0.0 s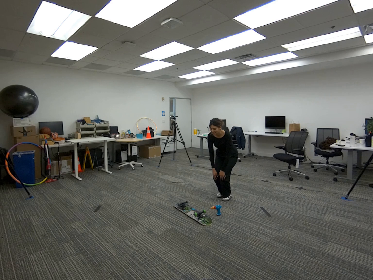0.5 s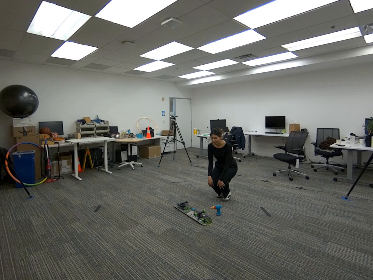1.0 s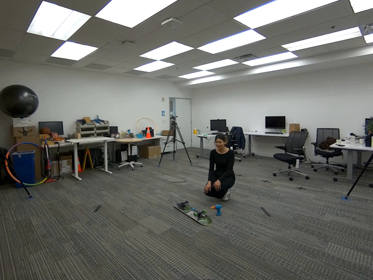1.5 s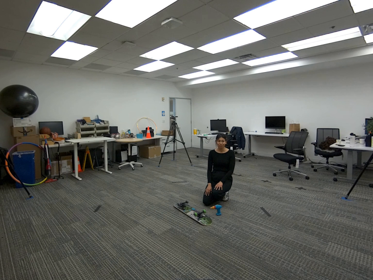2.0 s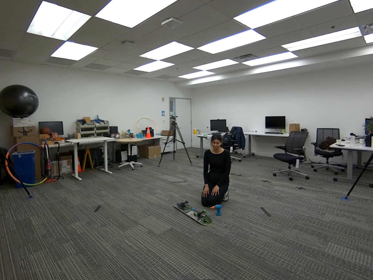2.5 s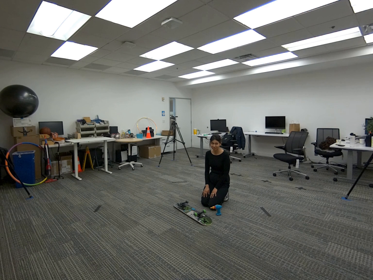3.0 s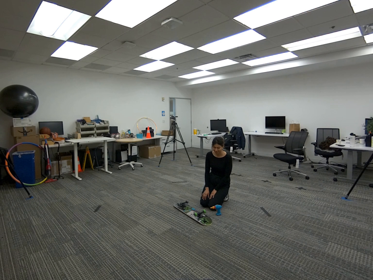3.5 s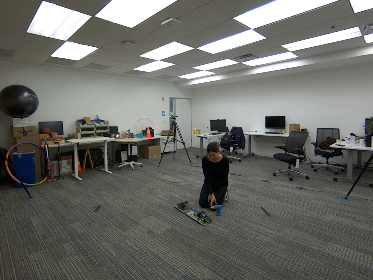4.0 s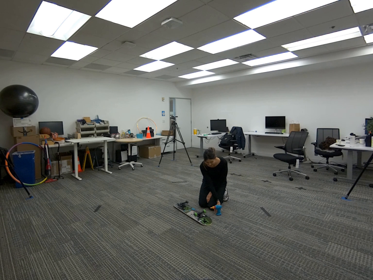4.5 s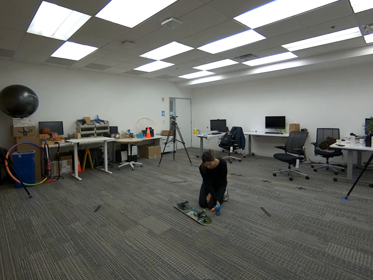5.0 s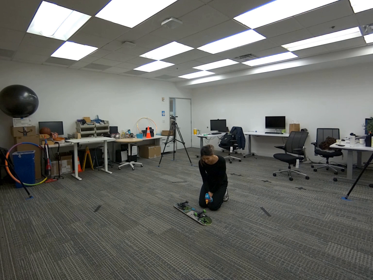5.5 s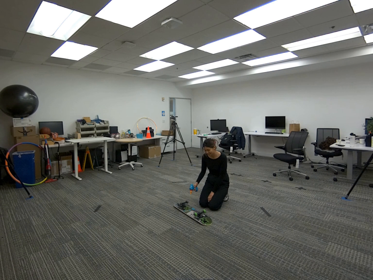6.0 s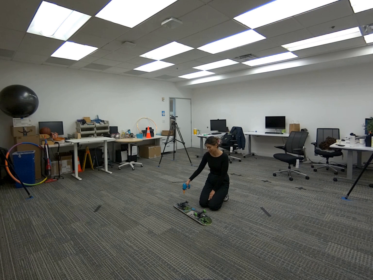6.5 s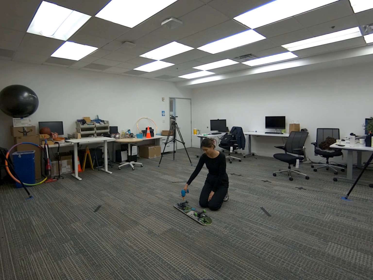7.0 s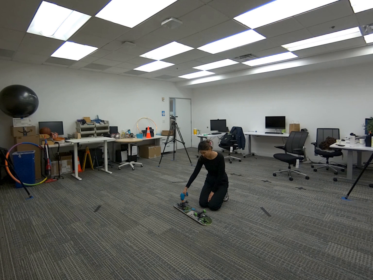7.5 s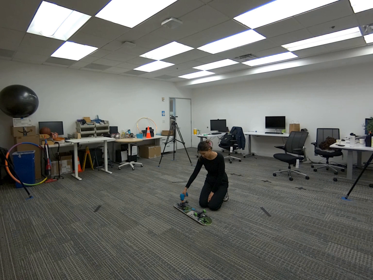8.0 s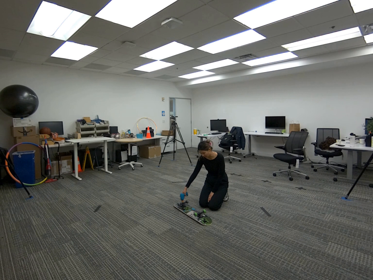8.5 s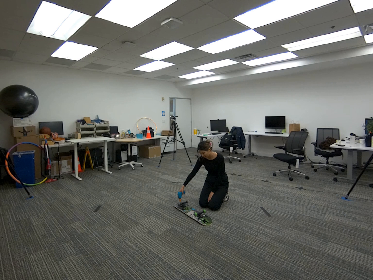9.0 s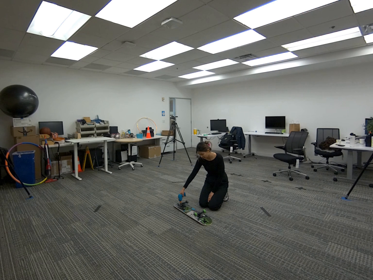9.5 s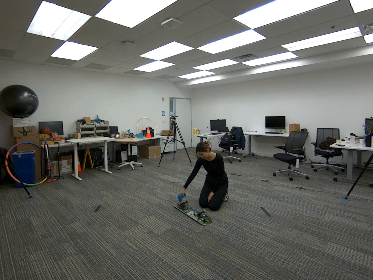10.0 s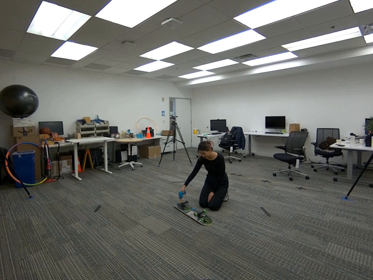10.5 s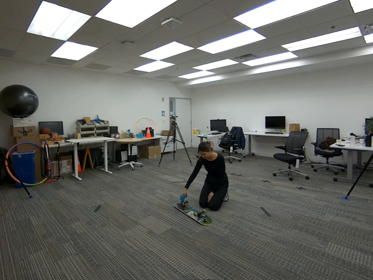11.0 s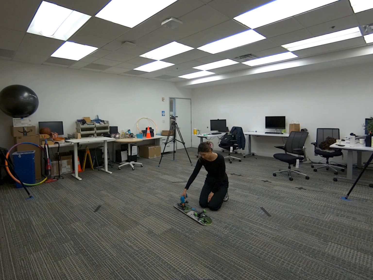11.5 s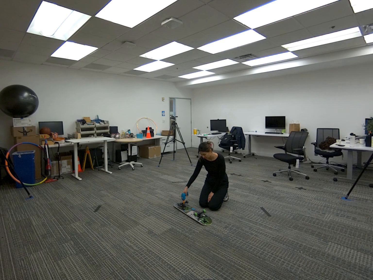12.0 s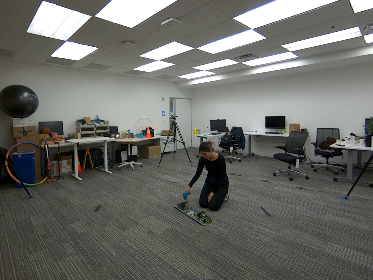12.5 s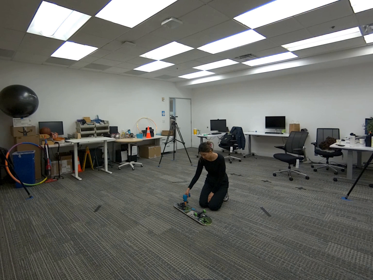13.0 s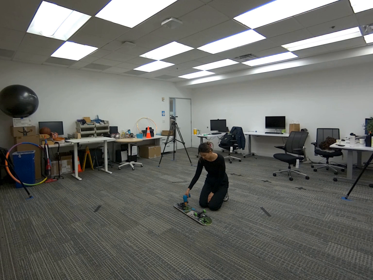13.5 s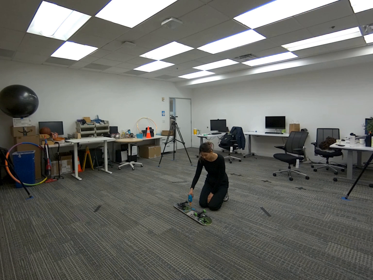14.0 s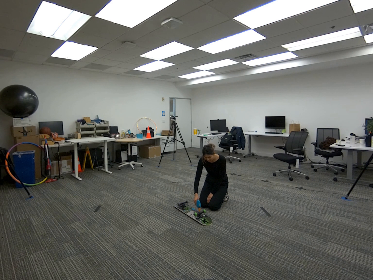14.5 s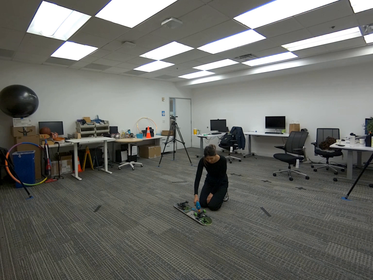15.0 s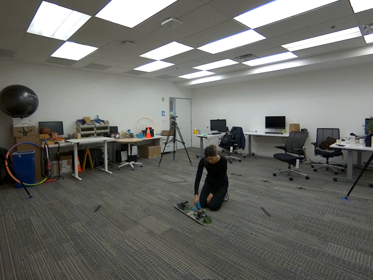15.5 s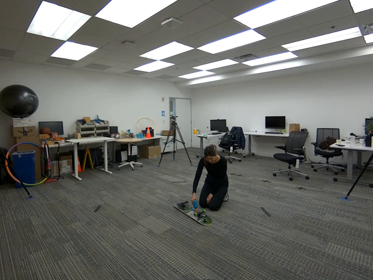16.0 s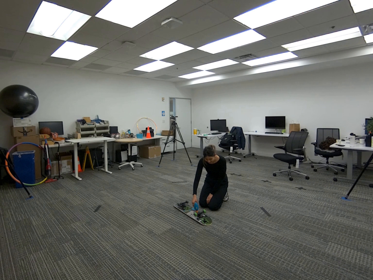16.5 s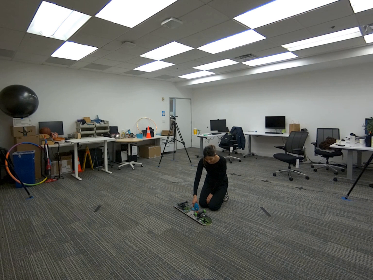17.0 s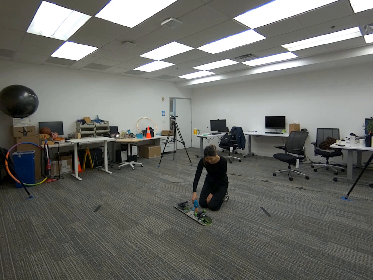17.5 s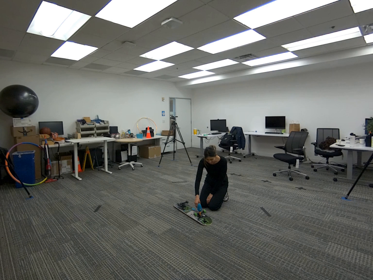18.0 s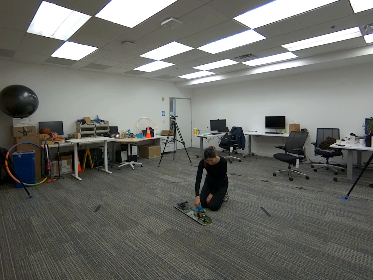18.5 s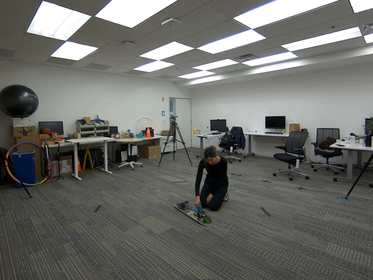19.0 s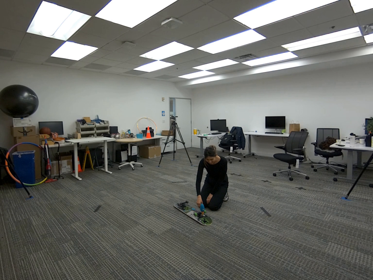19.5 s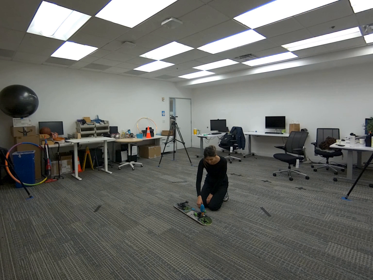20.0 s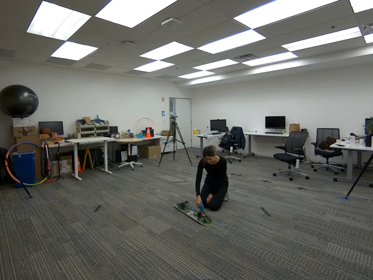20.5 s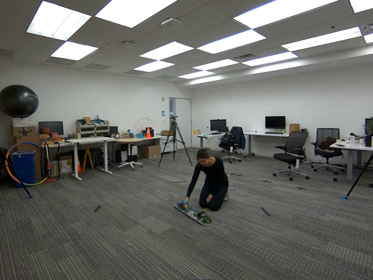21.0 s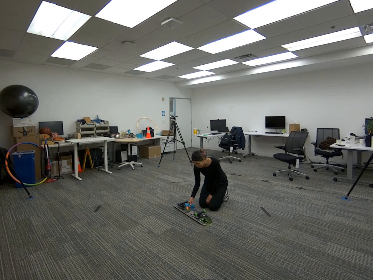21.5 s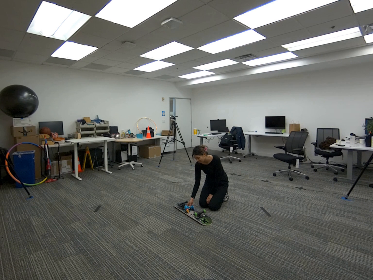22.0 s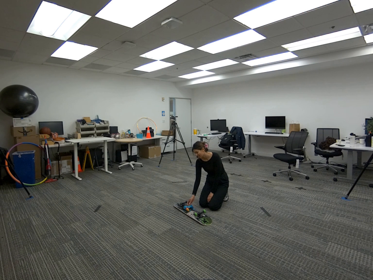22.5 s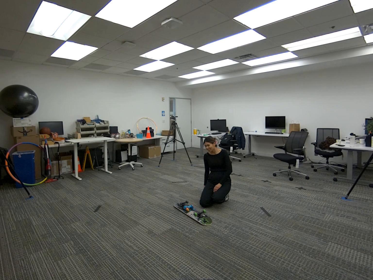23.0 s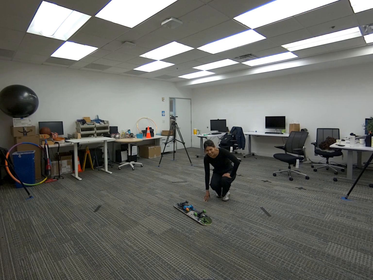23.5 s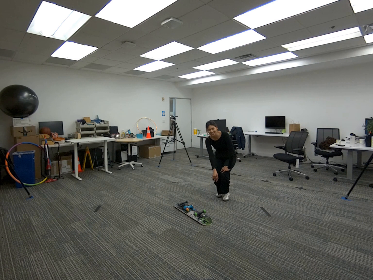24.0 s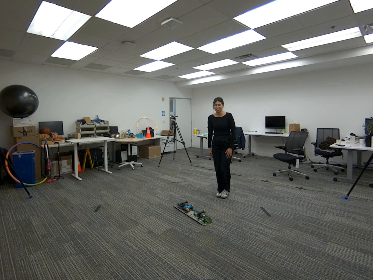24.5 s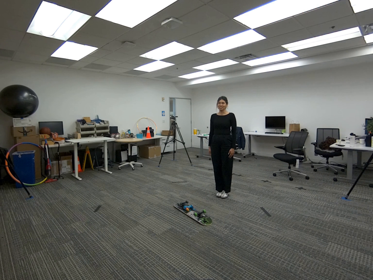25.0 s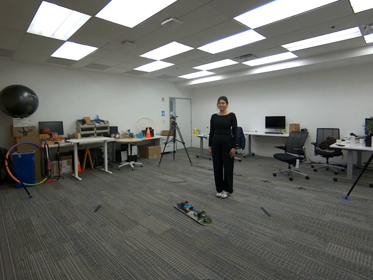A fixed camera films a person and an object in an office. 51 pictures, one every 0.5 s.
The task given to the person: Walk over to the toy drill and pick up the toy drill and proceed to drill the screws on the skateboard. Place the toy drill on the skateboard when complete.
